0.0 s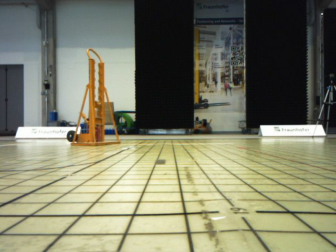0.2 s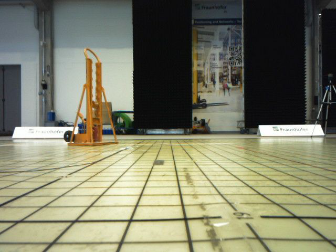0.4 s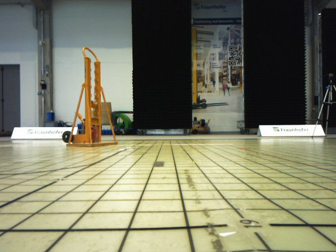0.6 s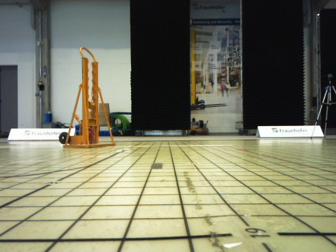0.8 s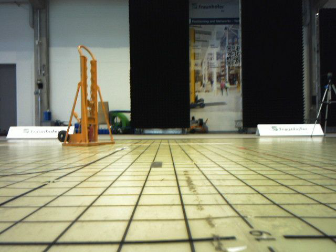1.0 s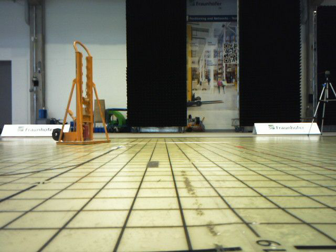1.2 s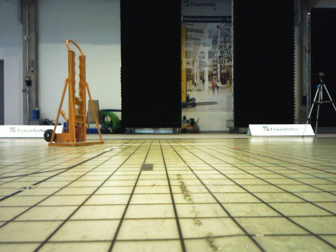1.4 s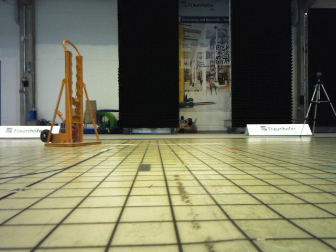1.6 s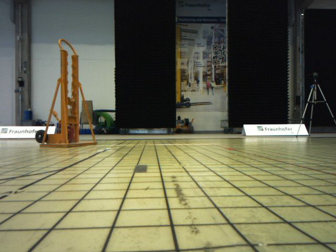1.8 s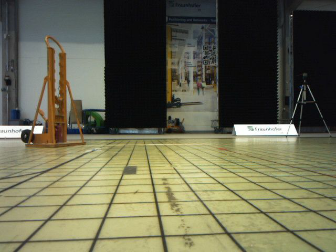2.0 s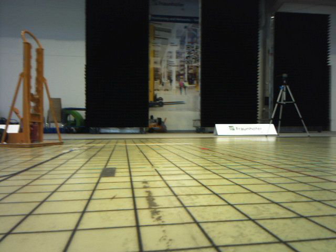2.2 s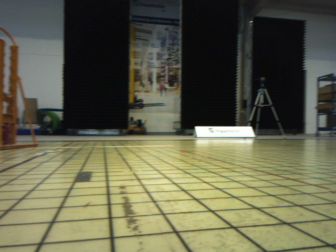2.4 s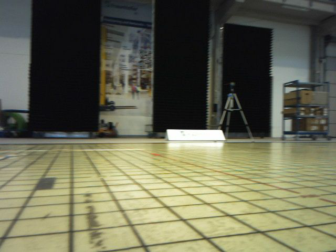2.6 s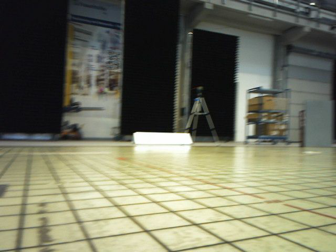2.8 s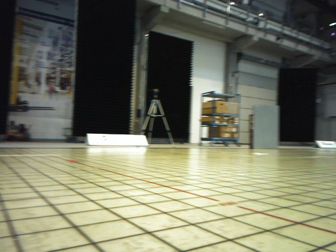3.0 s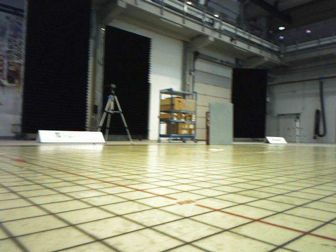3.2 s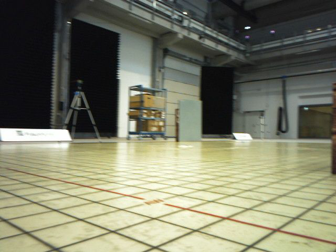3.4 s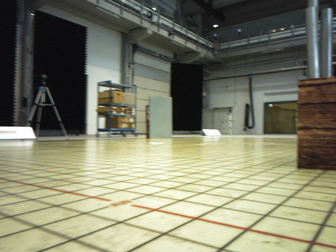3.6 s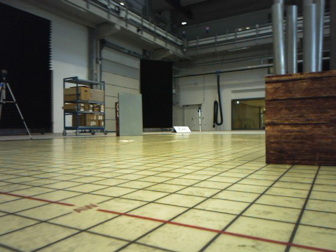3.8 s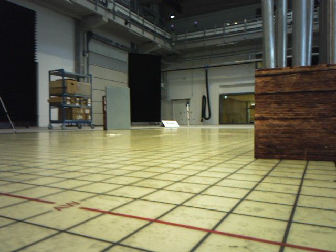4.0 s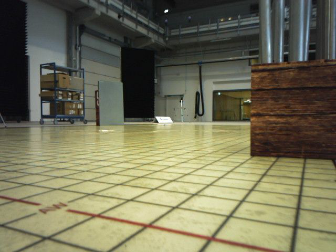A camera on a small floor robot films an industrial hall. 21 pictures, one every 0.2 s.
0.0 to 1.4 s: The camera travels forward, about 0.3 m, so what stands in front looms larger.
1.4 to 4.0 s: The camera pans to its right, which is clockwise from overhead, by about 60 degrees. It travels forward, about 0.5 m.
The film runs forward here.
